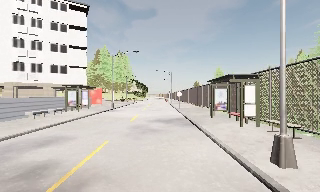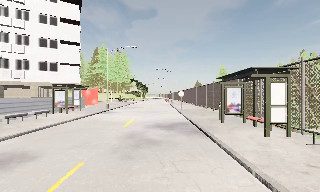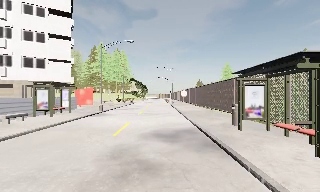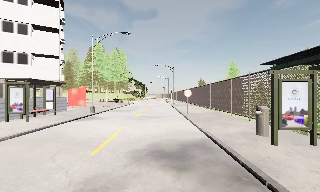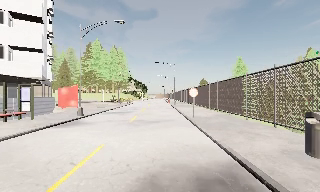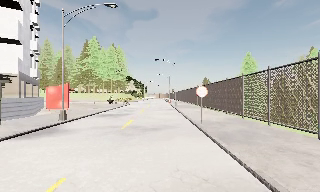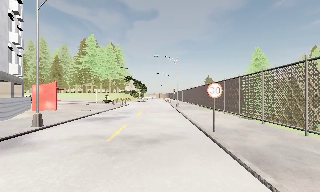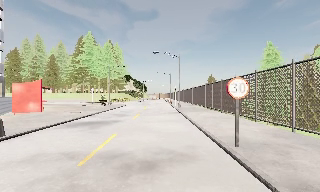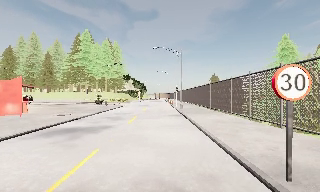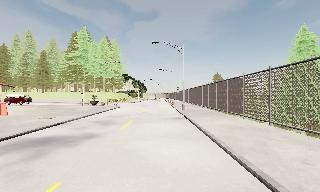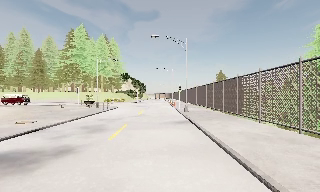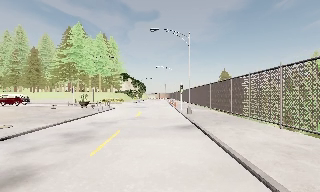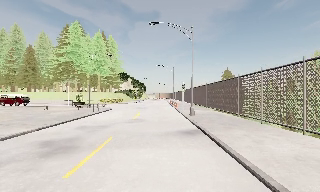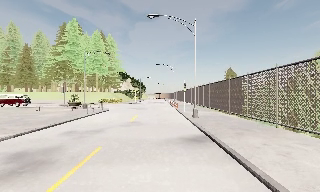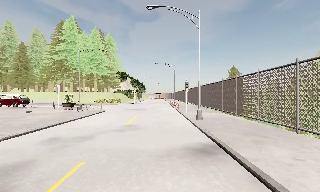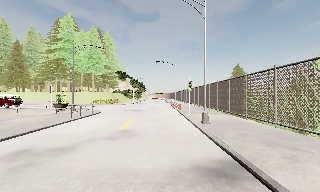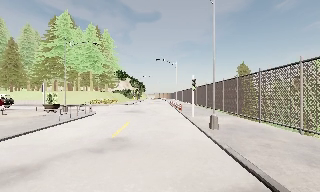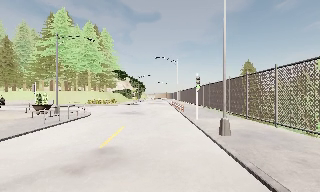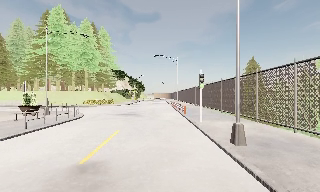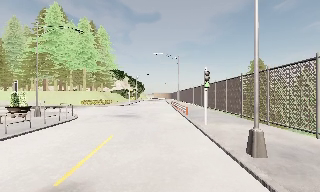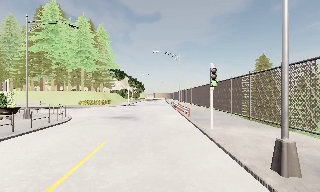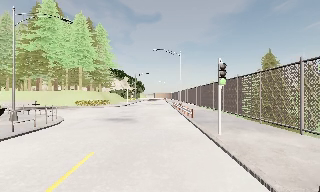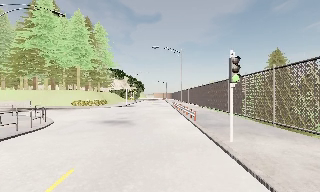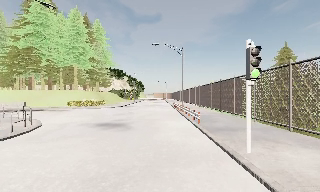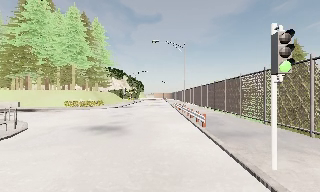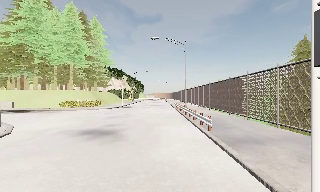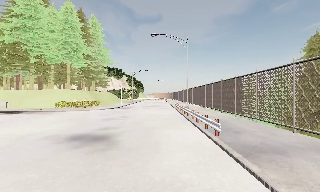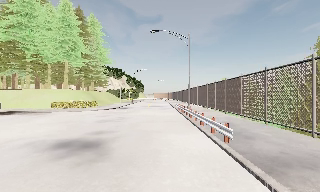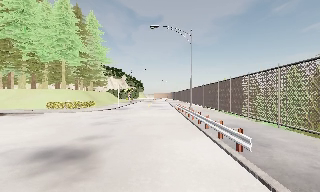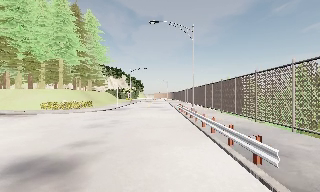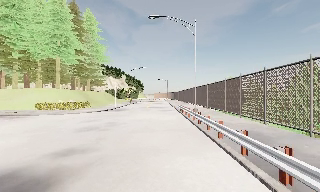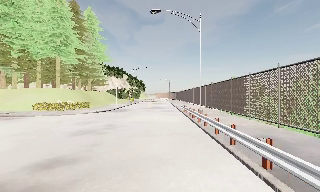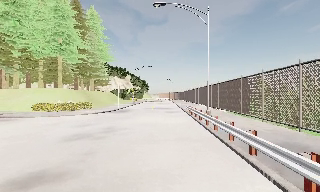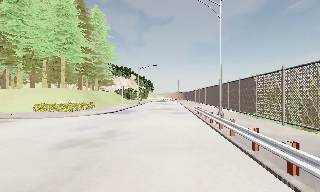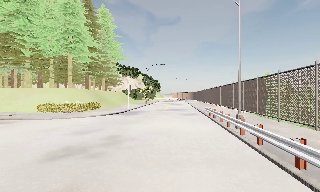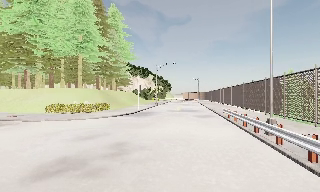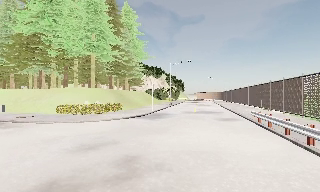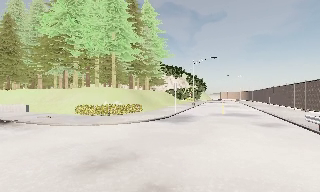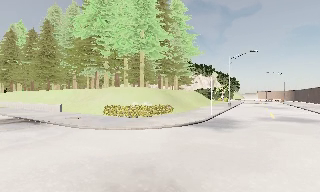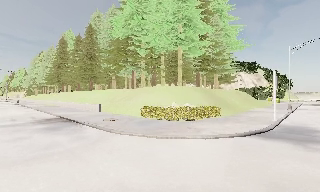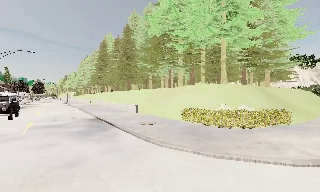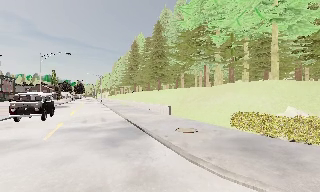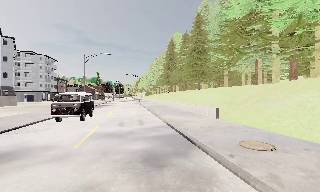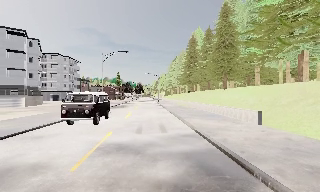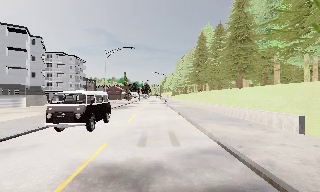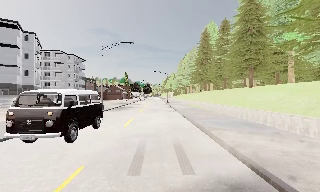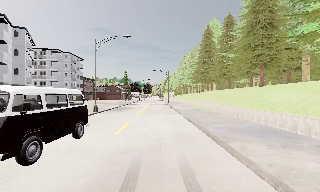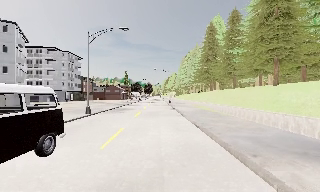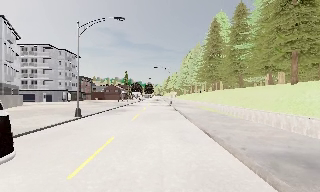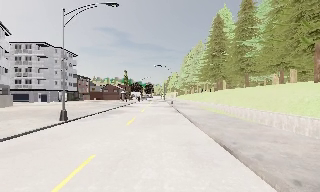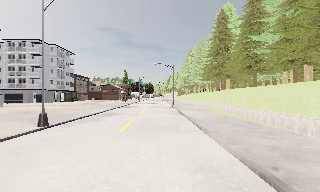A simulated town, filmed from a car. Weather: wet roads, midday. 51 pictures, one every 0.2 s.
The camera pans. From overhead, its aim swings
counterclockwise.
The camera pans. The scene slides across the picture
to the right.
0.0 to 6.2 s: The camera travels forward, about 45 m, so what stands in front looms larger. It loses speed.
6.2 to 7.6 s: The scene slides to the right, as the camera pans about 30 degrees to its left. It travels forward, about 9 m. It gains speed.
7.6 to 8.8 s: The scene slides to the right, as the camera pans about 55 degrees to its left. It travels forward, about 12 m.
8.8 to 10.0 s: The camera travels forward, about 11 m, so what stands in front looms larger.
The film runs forward here.
